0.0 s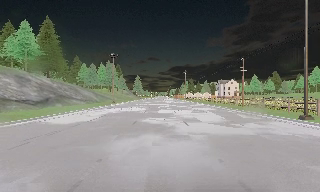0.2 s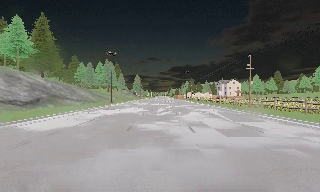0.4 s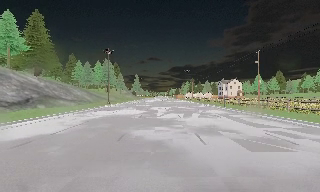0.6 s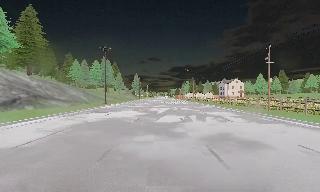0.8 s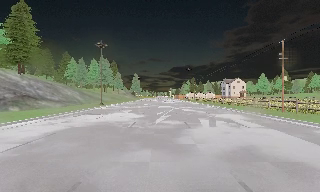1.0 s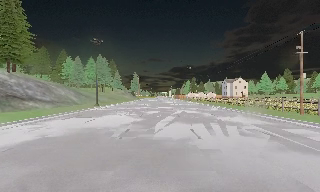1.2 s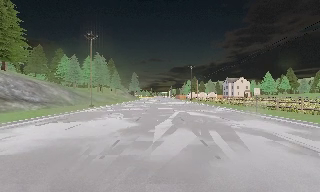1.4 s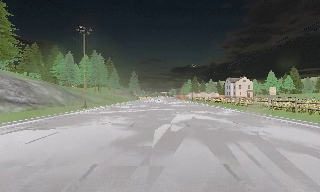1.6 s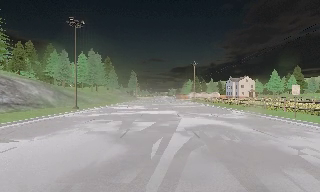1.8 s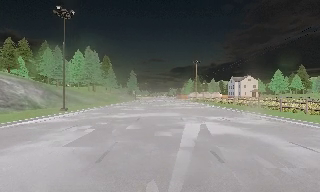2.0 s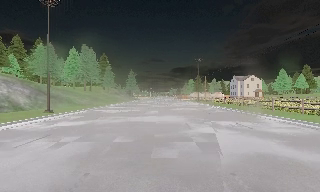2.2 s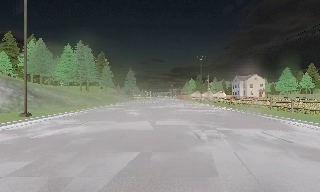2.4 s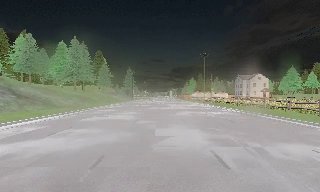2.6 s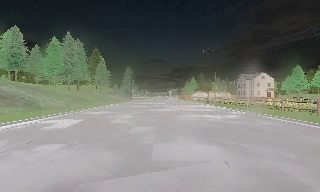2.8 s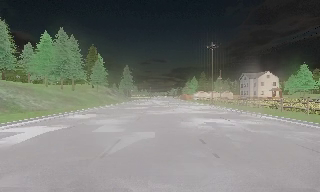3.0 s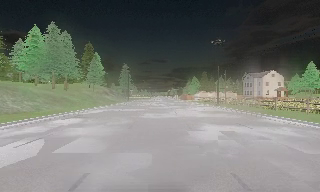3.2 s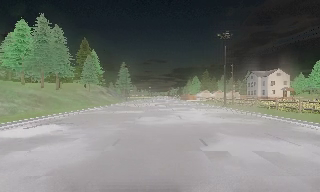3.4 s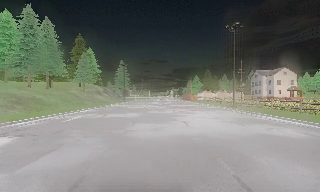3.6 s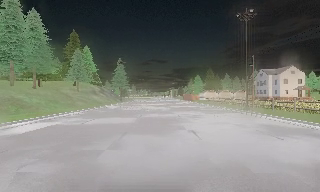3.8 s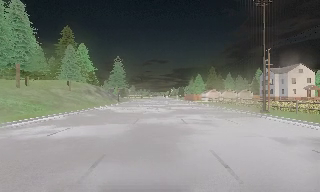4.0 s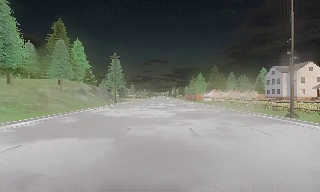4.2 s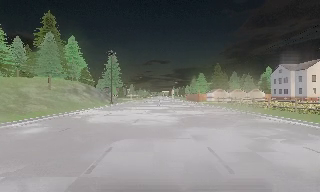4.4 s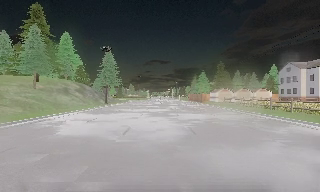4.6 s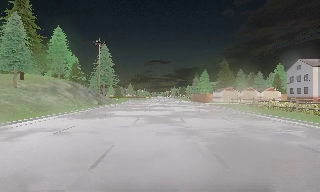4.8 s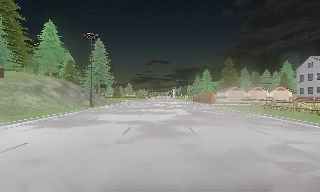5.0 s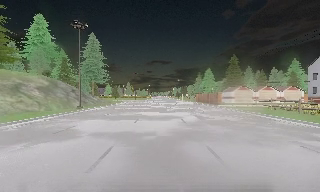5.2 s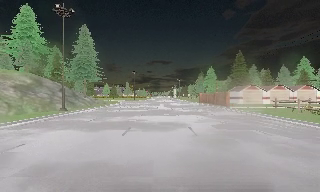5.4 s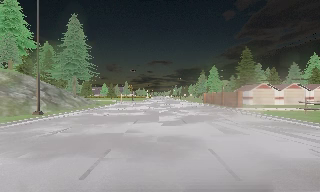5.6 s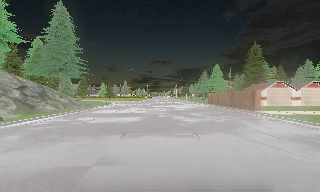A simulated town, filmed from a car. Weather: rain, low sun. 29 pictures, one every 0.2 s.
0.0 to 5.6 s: The camera travels forward, about 85 m, so what stands in front looms larger. It gains speed.
The film runs forward here.
